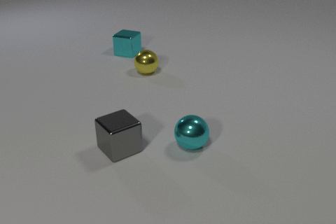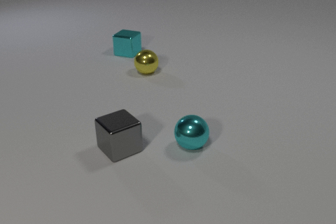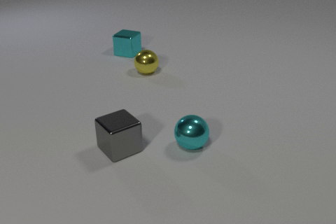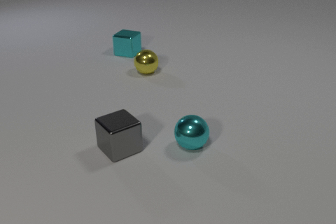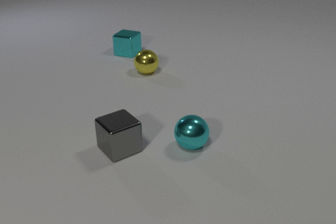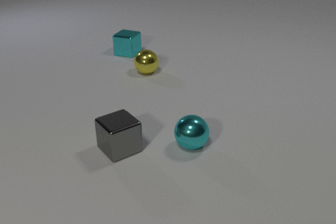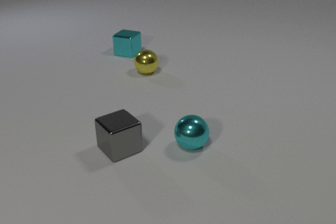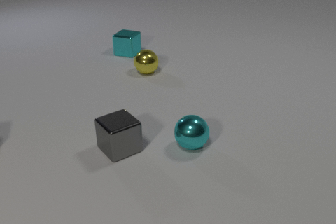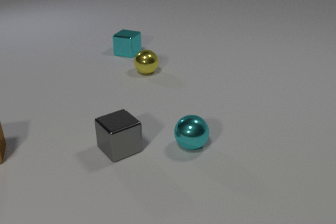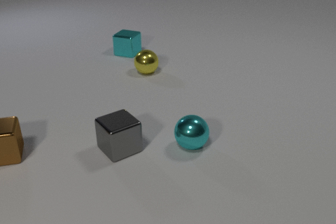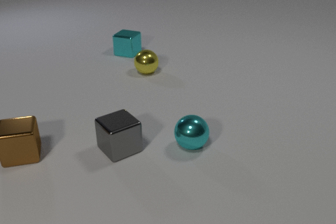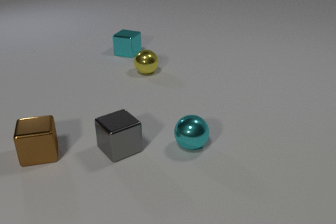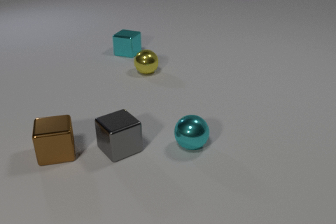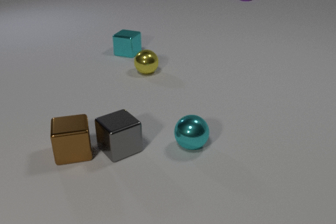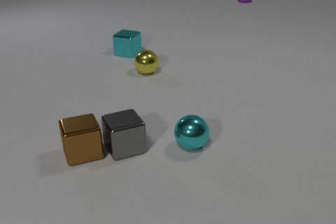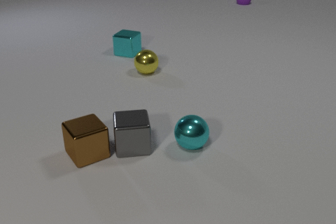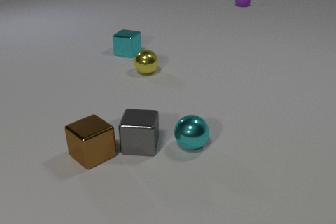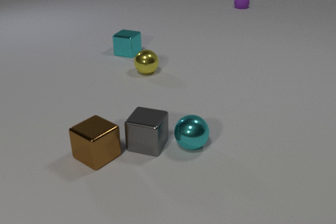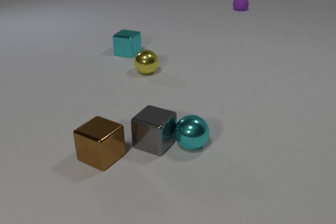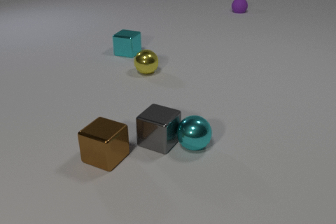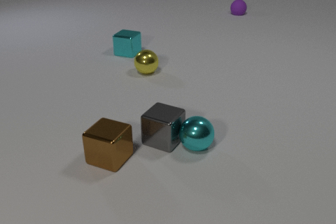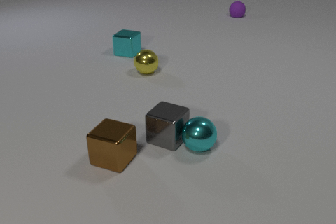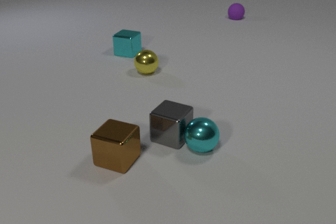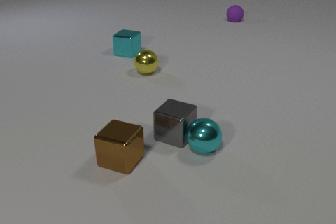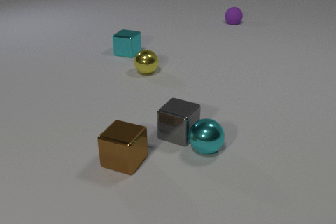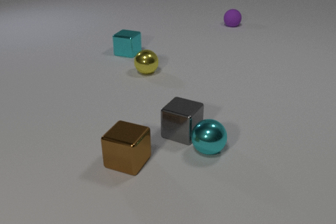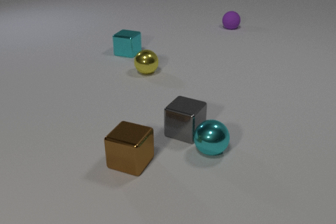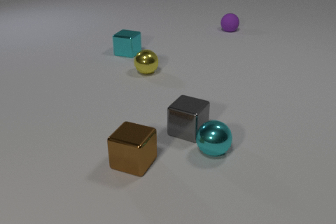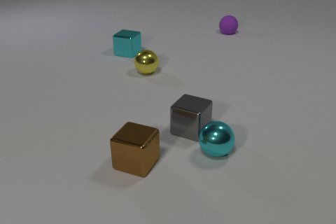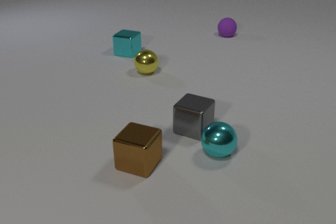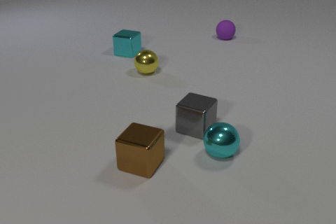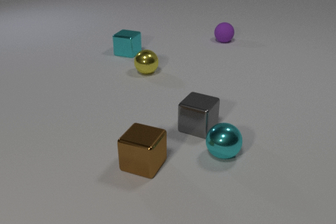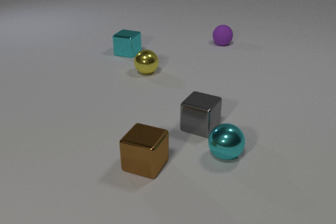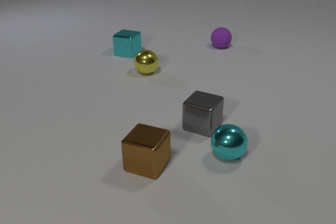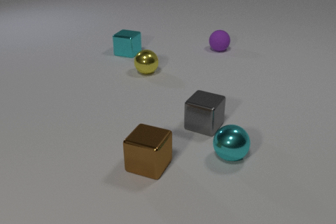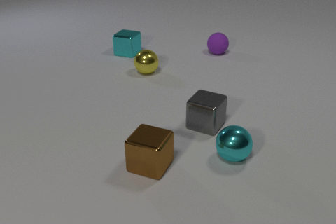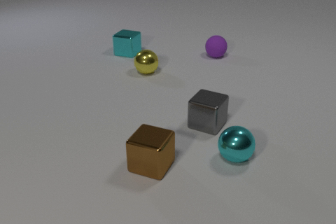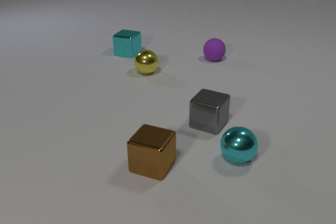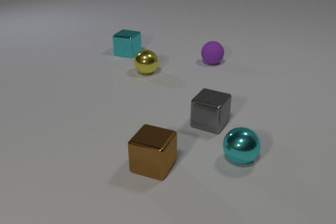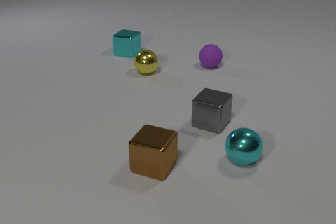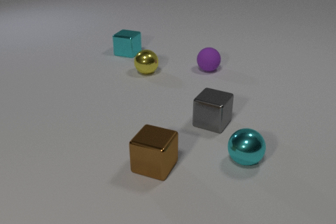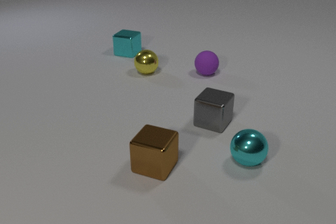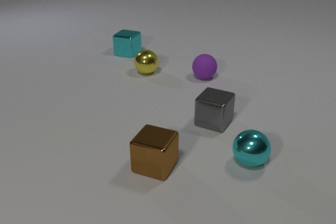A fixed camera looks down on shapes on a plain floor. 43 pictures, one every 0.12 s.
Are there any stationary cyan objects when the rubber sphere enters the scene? yes.
What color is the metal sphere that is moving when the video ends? cyan.
How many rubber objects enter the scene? 1.
0.00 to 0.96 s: The brown metal cube comes in at the left edge.
0.96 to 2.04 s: The brown metal cube slides to the right, spins counterclockwise seen from above by about 30 degrees, its near face sliding to the right. The gray metal cube slides to the right, spins so that its near face slides to the left, clockwise seen from above. The purple rubber sphere comes in at the top edge, rolls toward the camera. The brown metal cube and the gray metal cube collide.
2.04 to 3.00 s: The brown metal cube slides to the right and toward the camera. The gray metal cube slides to the right and away from the camera. The purple rubber sphere rolls toward the camera. The cyan metal sphere rolls to the right. The gray metal cube and the cyan metal sphere collide.
3.00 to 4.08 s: The brown metal cube slides to the right. The gray metal cube slides to the right and away from the camera. The purple rubber sphere rolls toward the camera. The cyan metal sphere rolls to the right.
4.08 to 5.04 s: The gray metal cube slides to the right and away from the camera. The purple rubber sphere rolls toward the camera. The cyan metal sphere rolls to the right.
